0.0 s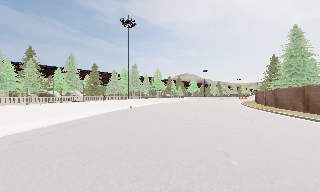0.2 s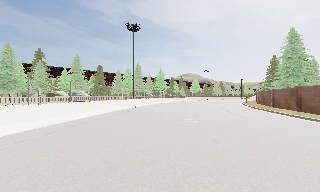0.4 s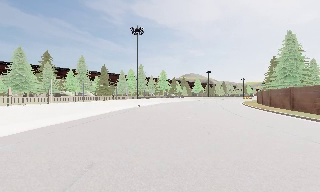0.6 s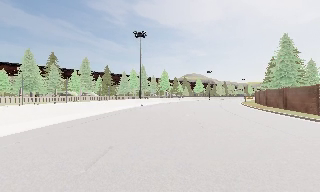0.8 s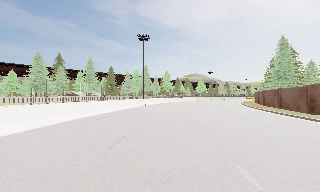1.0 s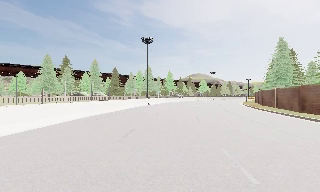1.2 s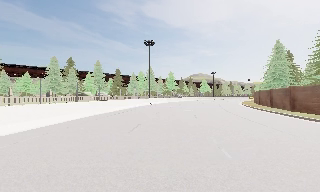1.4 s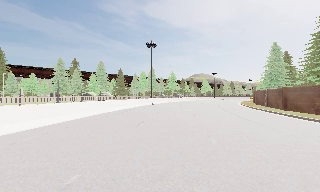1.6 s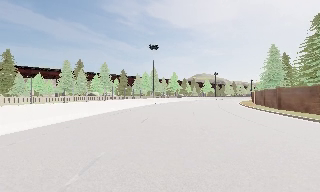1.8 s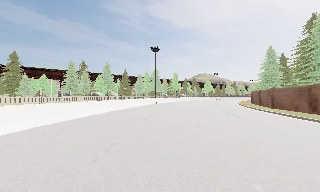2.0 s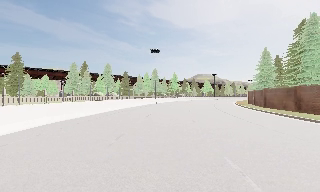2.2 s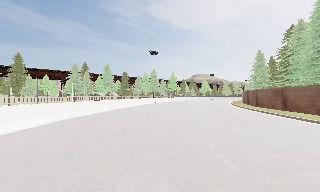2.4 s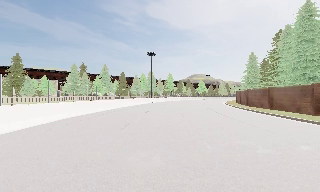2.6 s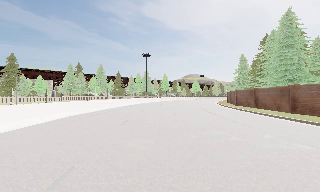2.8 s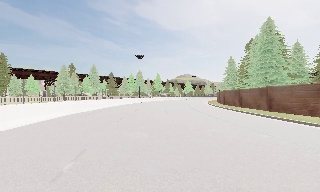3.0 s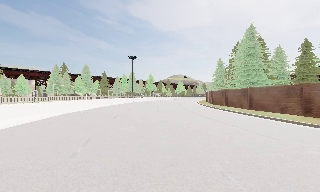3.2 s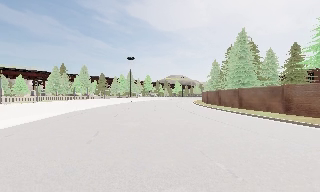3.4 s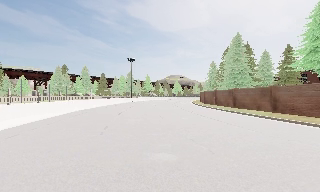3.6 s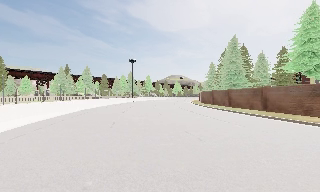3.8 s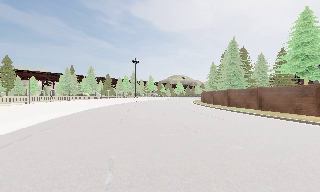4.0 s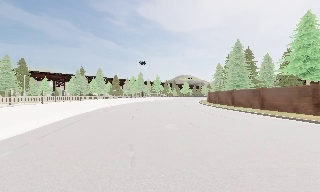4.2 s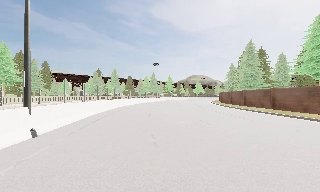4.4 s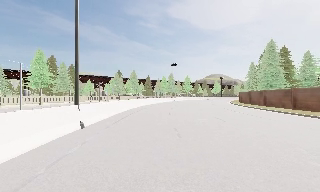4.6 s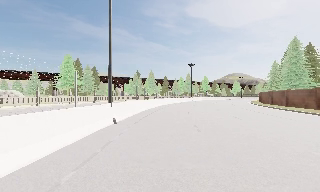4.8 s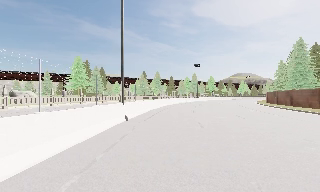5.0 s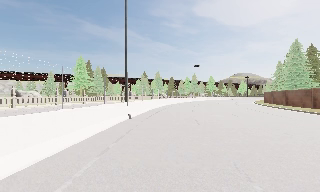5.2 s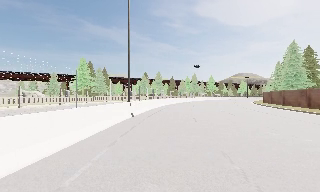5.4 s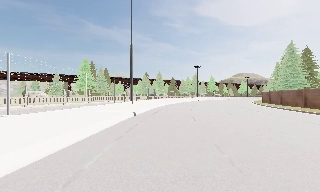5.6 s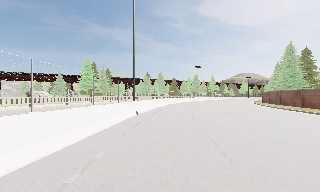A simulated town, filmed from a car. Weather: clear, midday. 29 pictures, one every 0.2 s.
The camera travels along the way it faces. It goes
backward.
0.0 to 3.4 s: The camera travels backward, about 20 m, so what stands in front gets smaller.
3.4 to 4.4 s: The camera pans to its left, which is counterclockwise from overhead, by about 15 degrees. It travels backward, about 7 m, so what stands in front gets smaller.
4.4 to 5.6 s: The camera travels backward, about 5 m, so what stands in front gets smaller. It loses speed.
The film runs backward here.
